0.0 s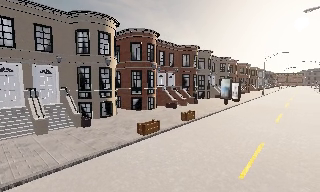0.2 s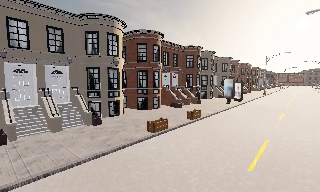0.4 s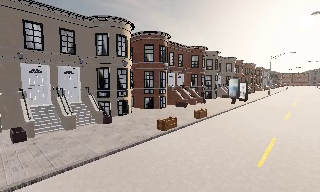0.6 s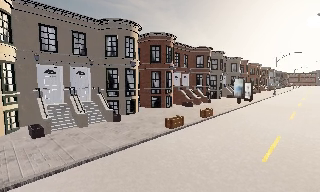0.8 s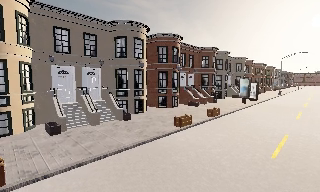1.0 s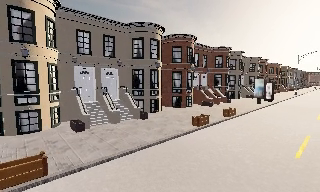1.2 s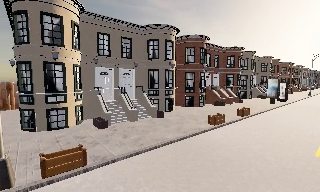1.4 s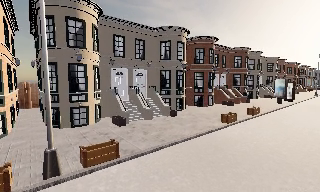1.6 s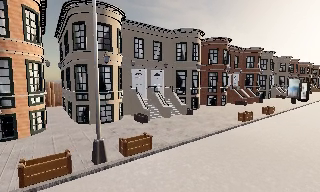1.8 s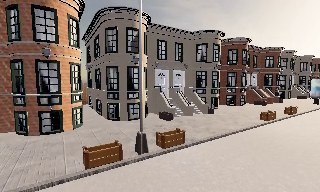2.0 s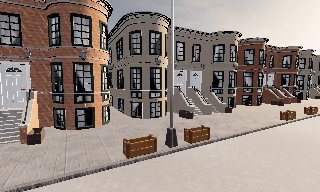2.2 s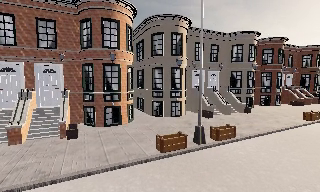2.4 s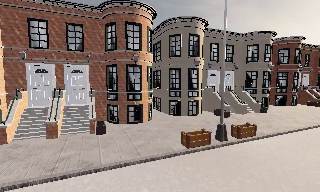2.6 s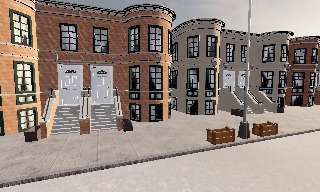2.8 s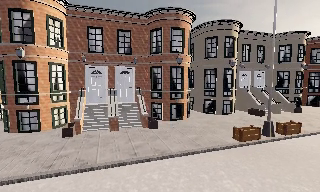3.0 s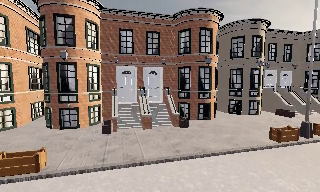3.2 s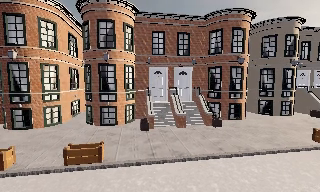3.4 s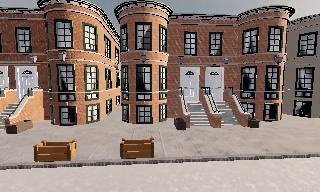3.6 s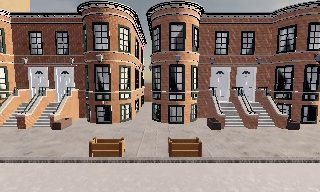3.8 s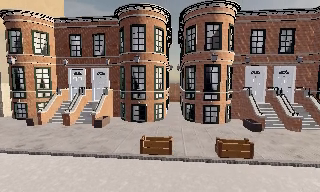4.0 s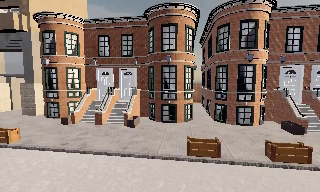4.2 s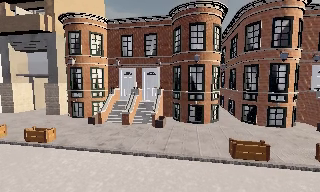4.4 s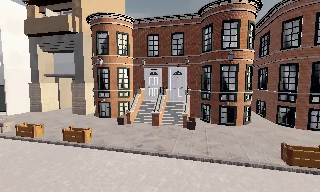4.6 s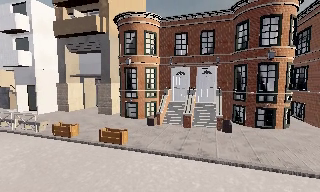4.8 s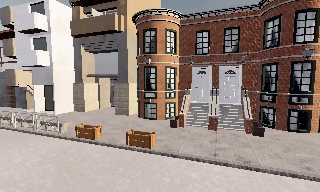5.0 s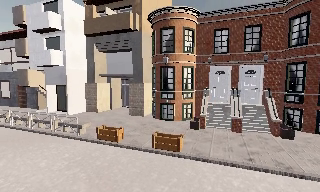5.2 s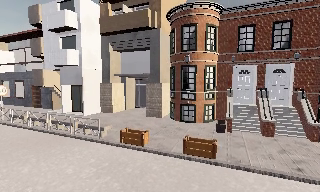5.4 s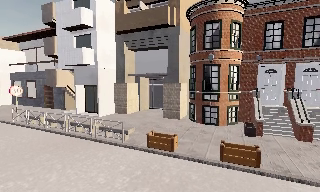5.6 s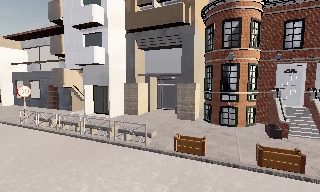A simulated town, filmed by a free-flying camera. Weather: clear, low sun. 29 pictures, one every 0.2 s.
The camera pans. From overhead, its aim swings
counterclockwise.
The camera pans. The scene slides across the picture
to the right.
0.0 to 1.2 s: The camera travels to its left and backward, about 3 m, so close, fixed things drift to the right.
1.2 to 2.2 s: The scene slides to the right, as the camera pans about 15 degrees to its left. It travels to its left and backward, about 5 m, so close, fixed things drift to the right.
2.2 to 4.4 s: The camera swings to its left by about 40 degrees, and the scene slides to the right. It travels to its left, about 12 m, so close, fixed things drift to the right.
4.4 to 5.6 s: The camera travels to its left, about 6 m, so close, fixed things drift to the right.
The film runs backward here.
